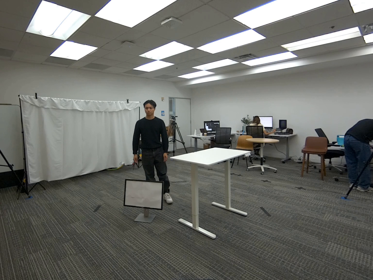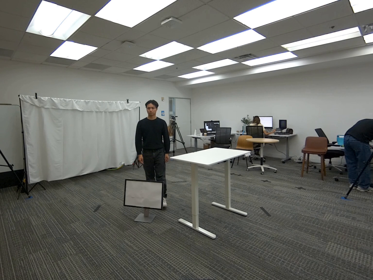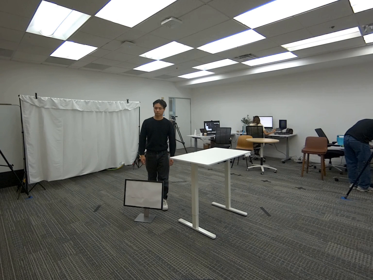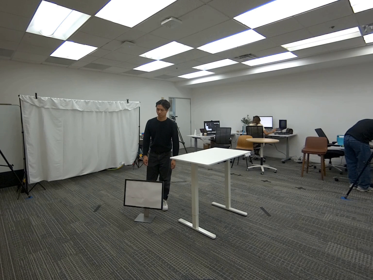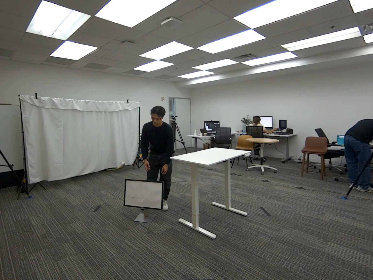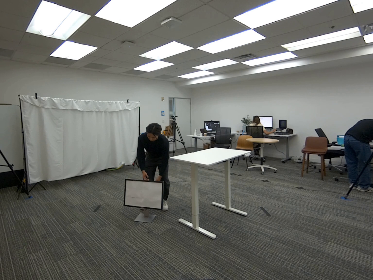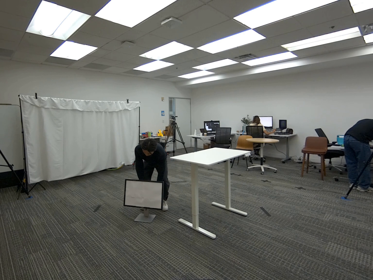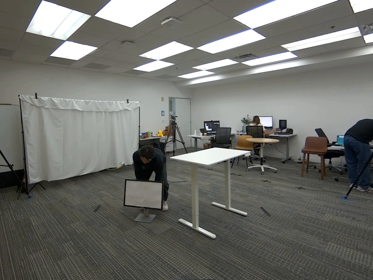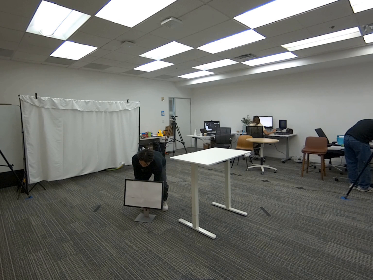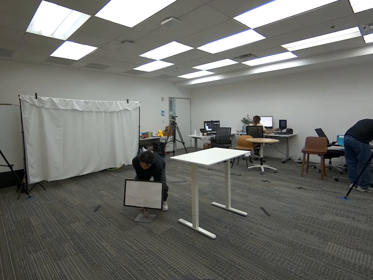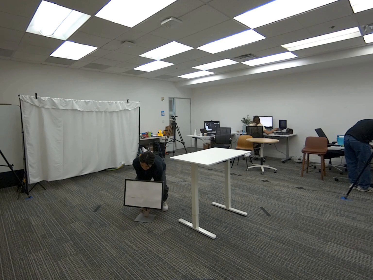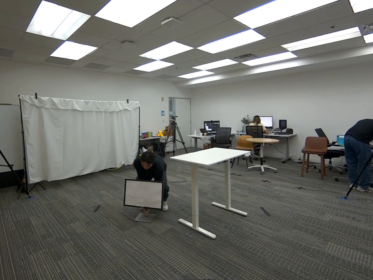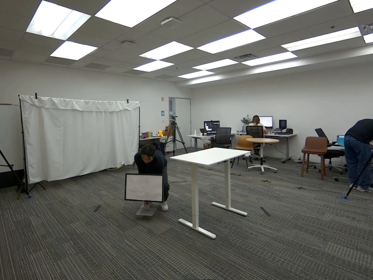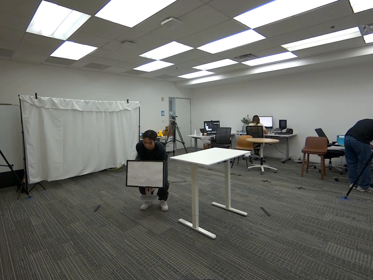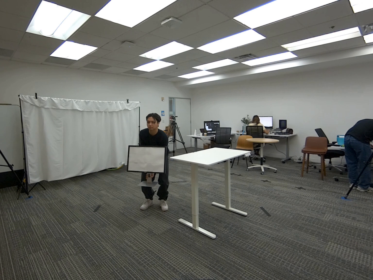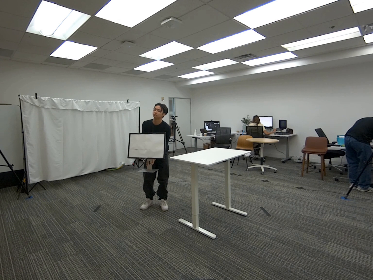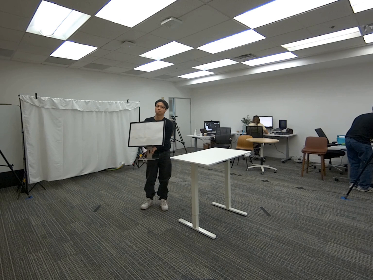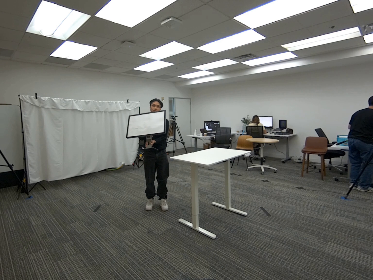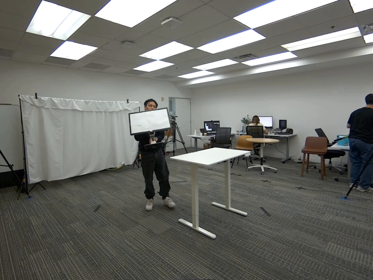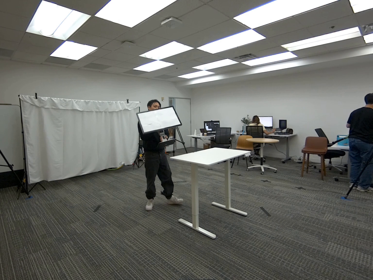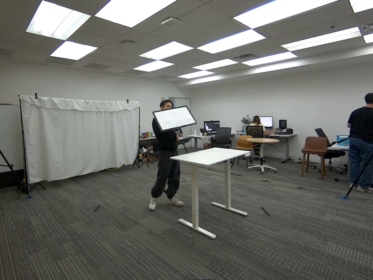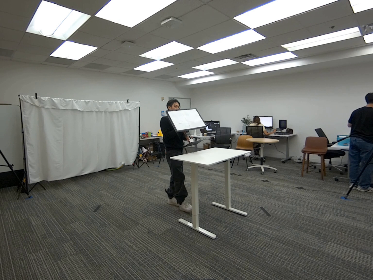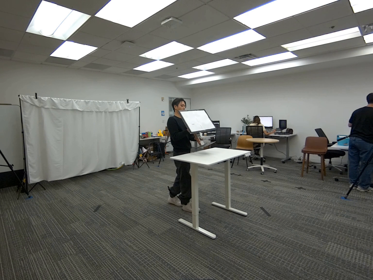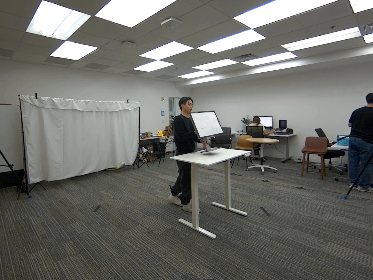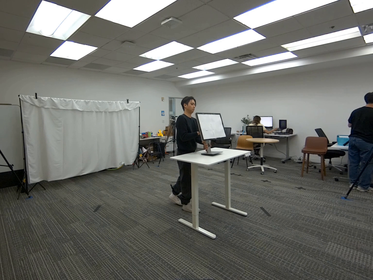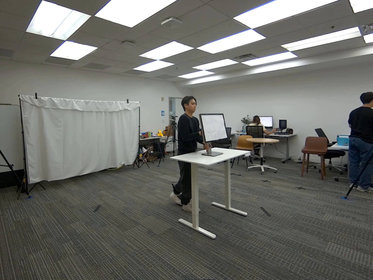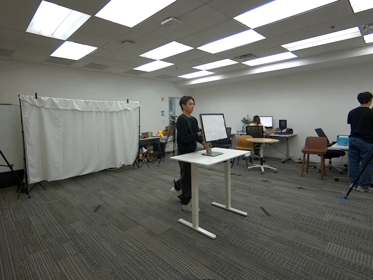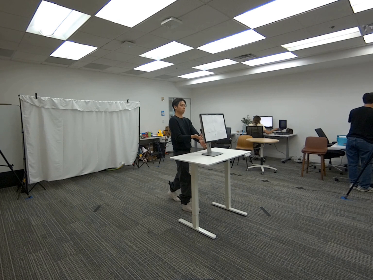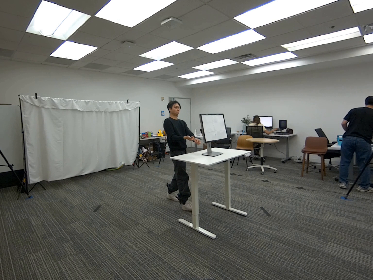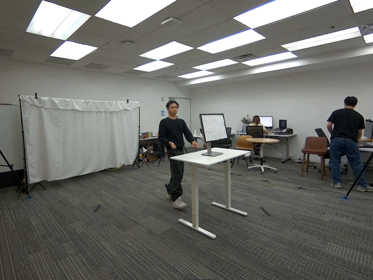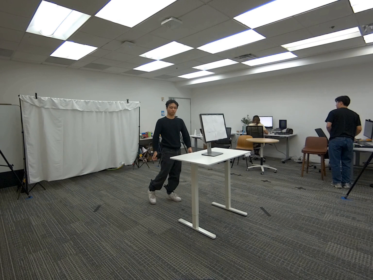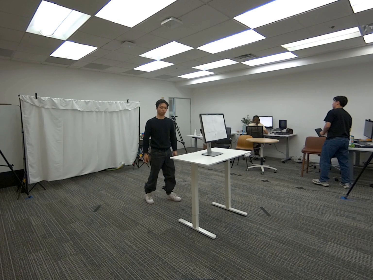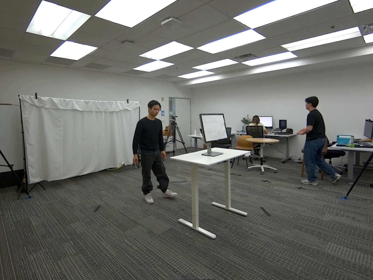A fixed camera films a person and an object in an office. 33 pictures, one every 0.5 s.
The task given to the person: Walk over to the monitor on the ground and pick up the monitor from the base and place it on top of the white desk.
